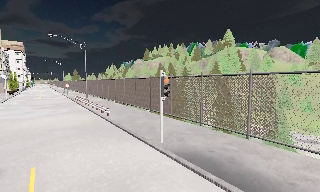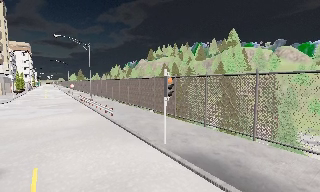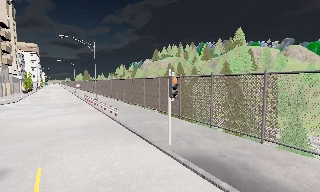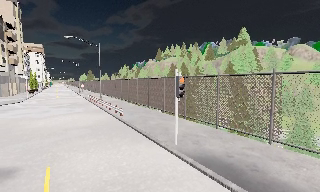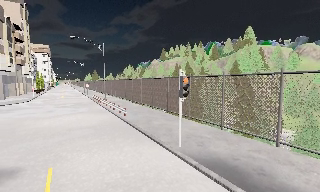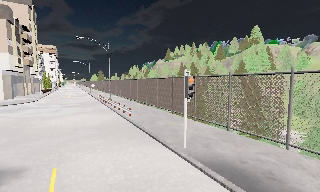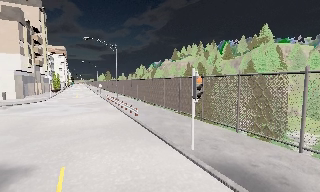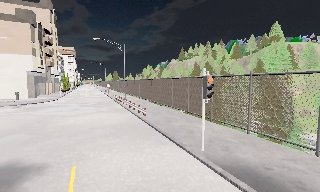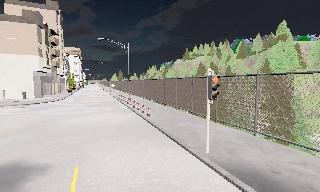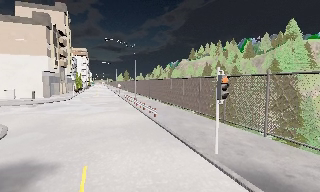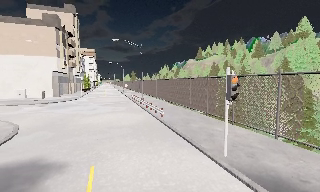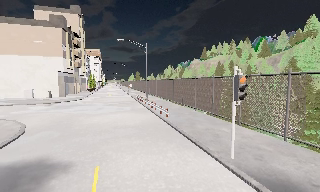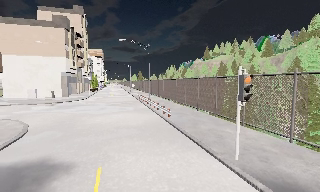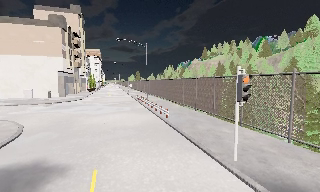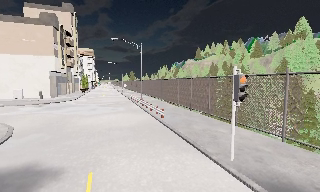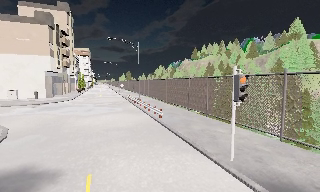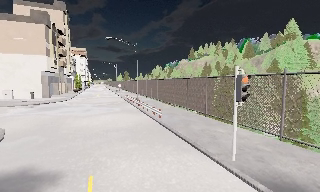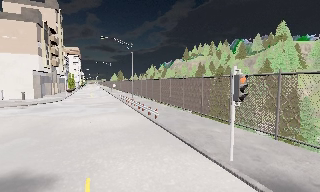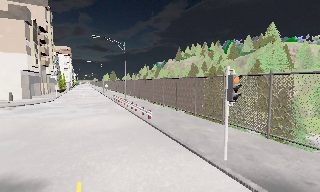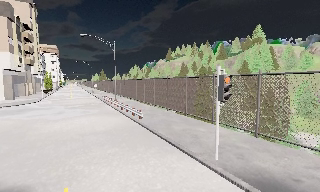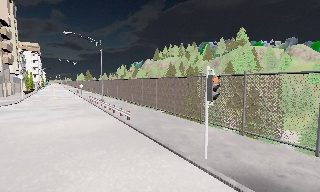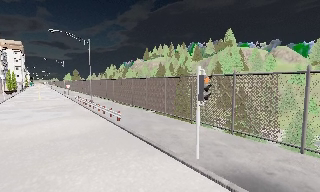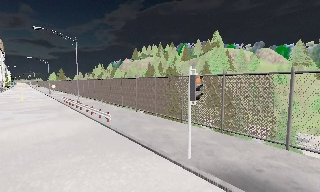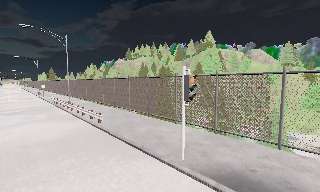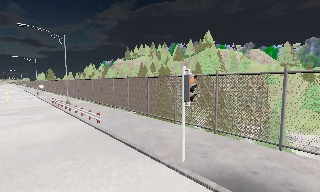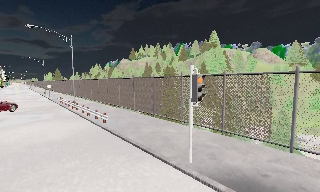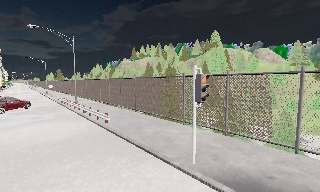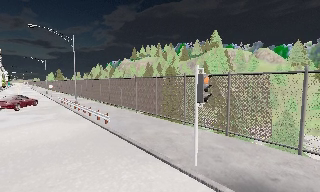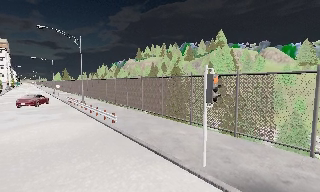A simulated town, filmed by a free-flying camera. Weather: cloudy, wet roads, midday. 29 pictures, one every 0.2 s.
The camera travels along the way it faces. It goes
forward.
0.0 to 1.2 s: The camera travels forward, about 0.5 m, so what stands in front looms larger.
1.2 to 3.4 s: The camera travels forward and to its left, about 1 m, so what stands in front looms larger.
3.4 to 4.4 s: The camera pans to its right, which is clockwise from overhead, by about 20 degrees.
4.4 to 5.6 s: The camera shifts only a little, or ends up much as it began.
The film runs forward here.
